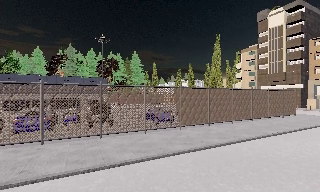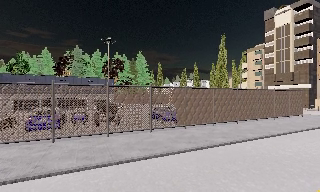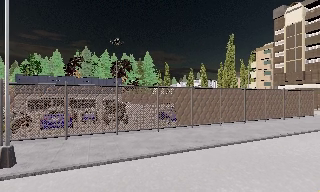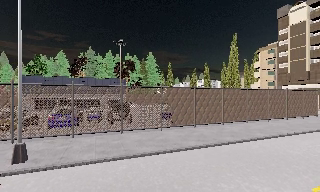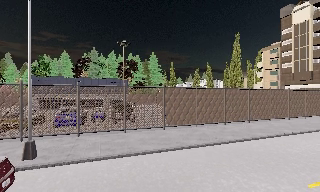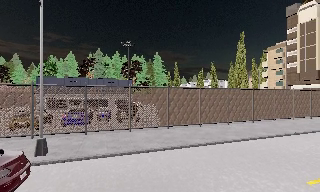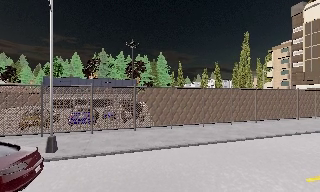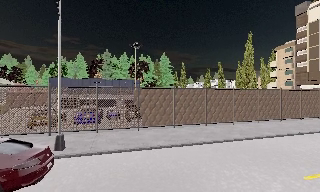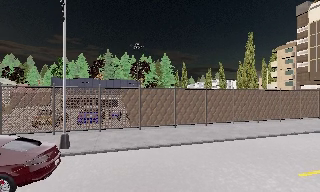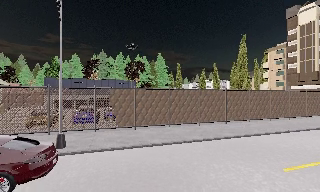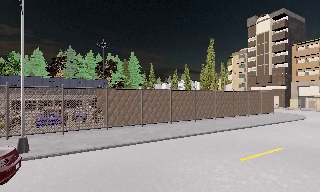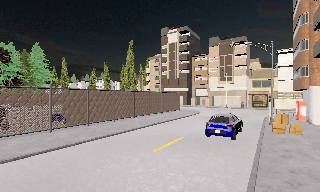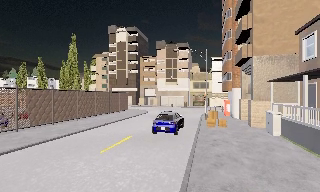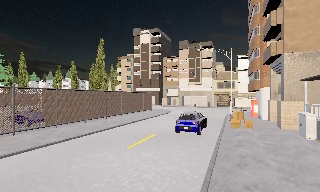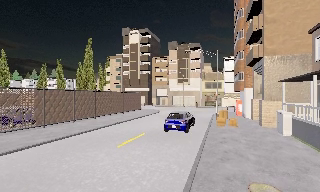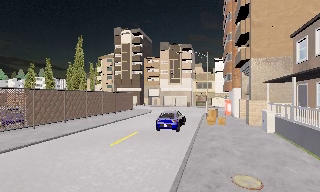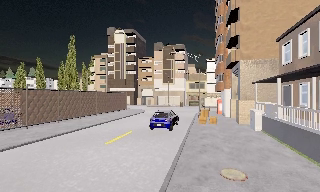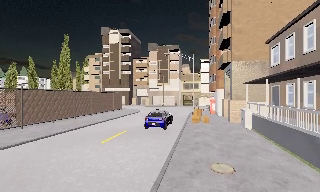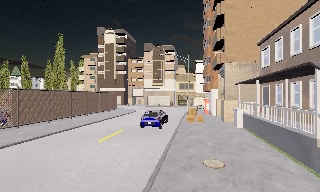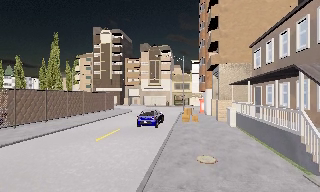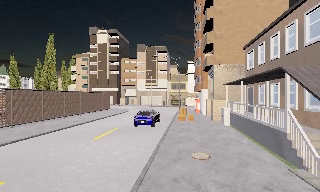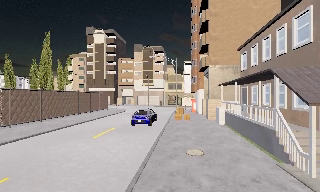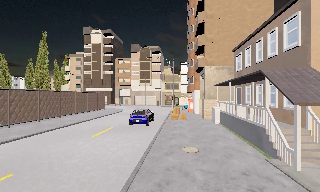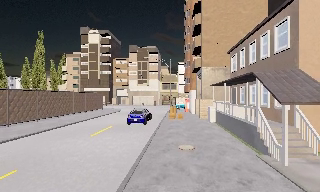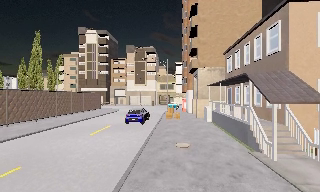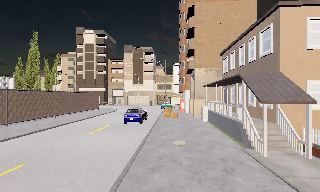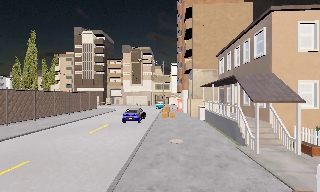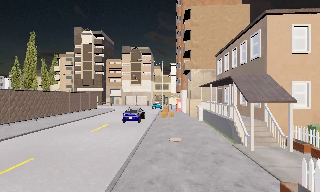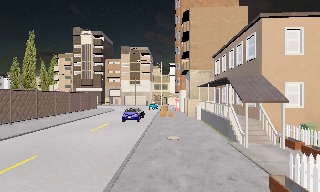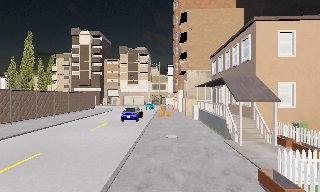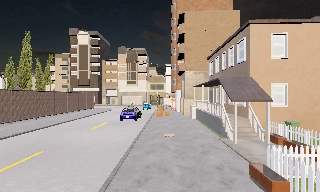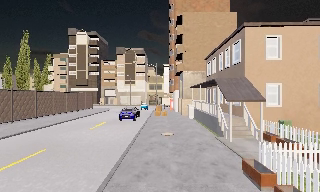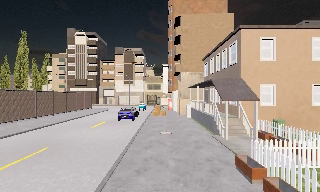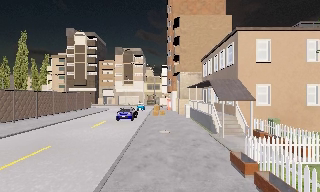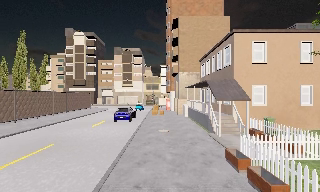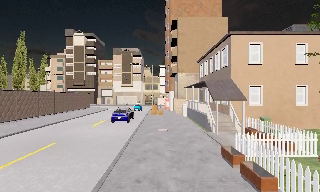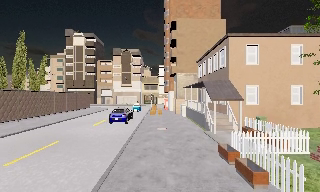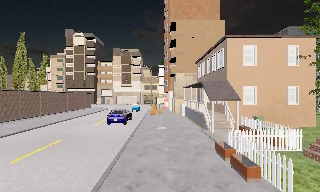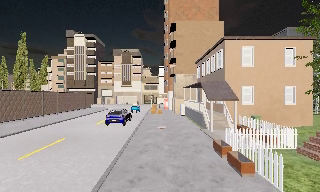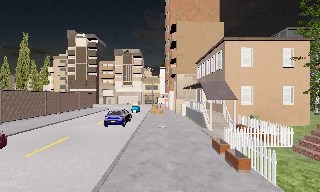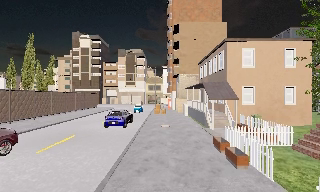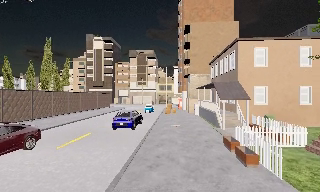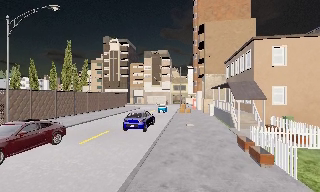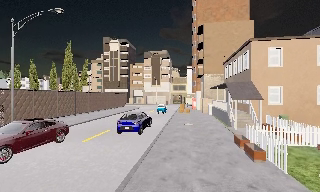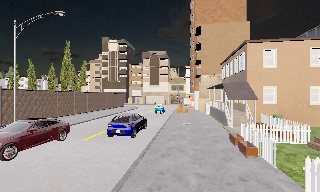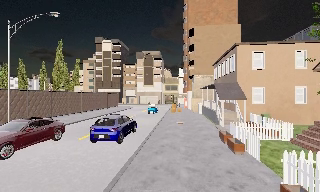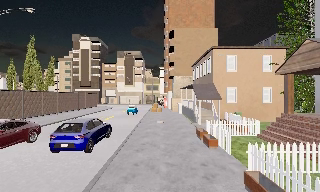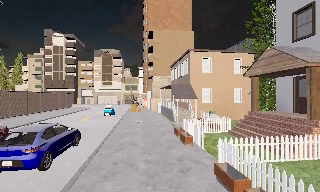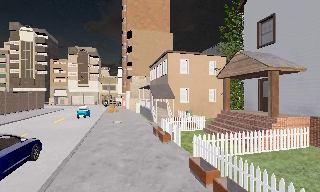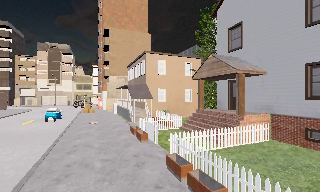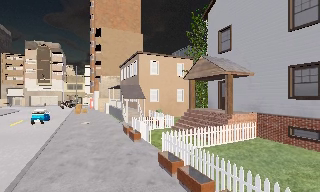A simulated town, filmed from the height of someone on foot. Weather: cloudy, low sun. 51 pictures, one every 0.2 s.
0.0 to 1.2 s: The camera travels backward, about 1.5 m, so what stands in front gets smaller.
1.2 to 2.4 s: The camera swings to its right by about 55 degrees, and the scene slides to the left. It travels backward, about 1.5 m.
2.4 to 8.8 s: The camera travels backward, about 11 m, so what stands in front gets smaller.
8.8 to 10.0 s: The scene slides to the left, as the camera pans about 35 degrees to its right. It travels backward, about 1.5 m.
The film runs backward here.
